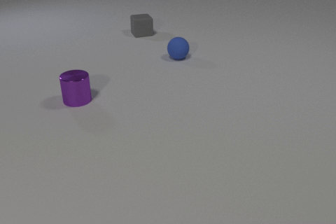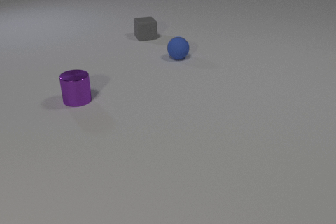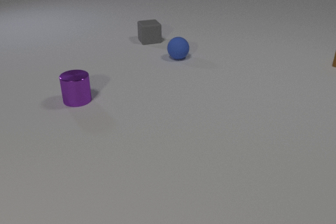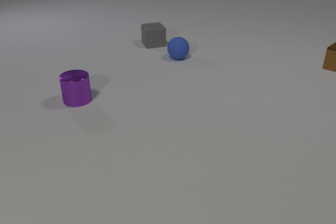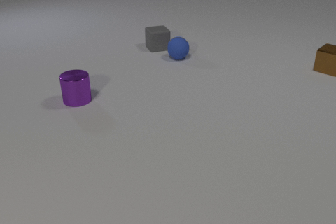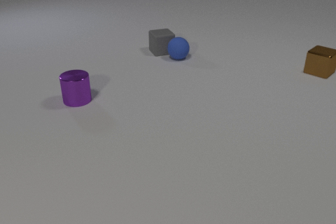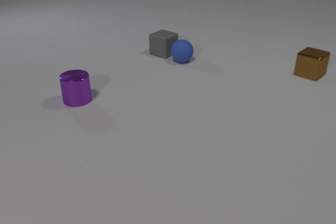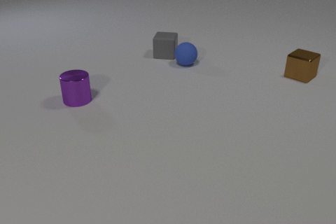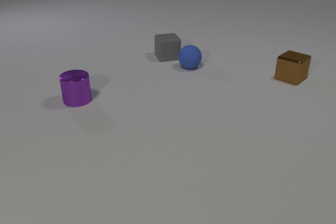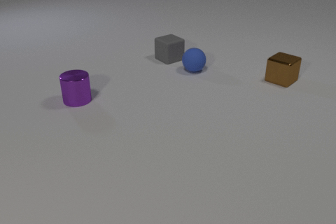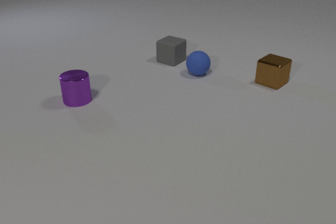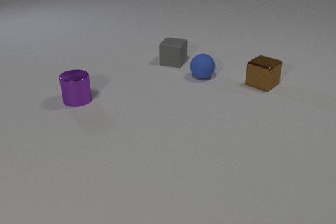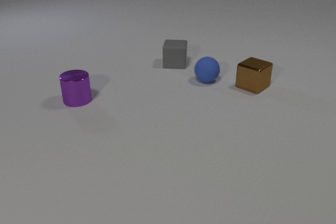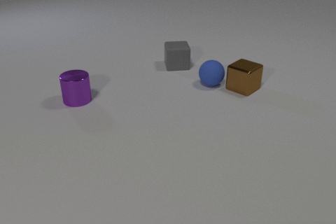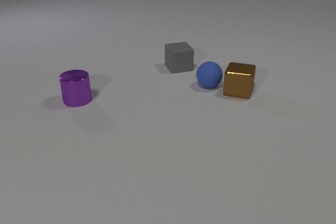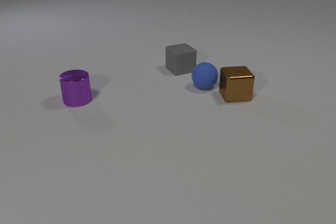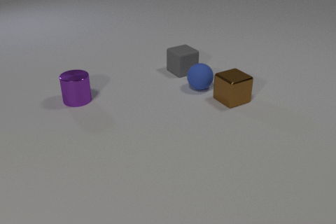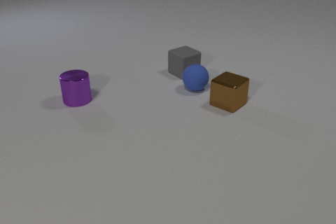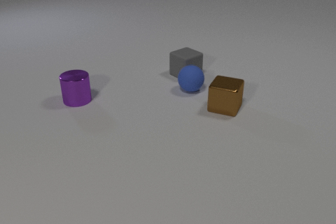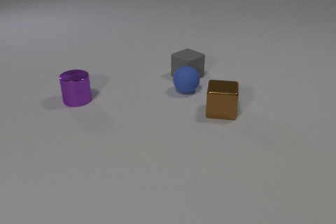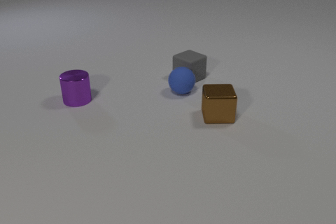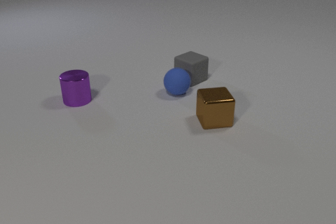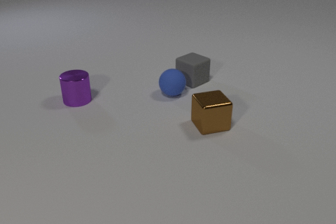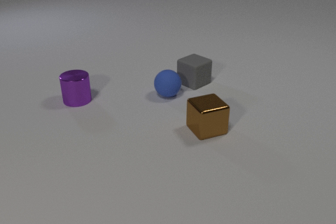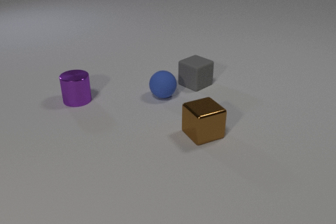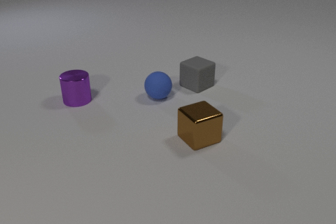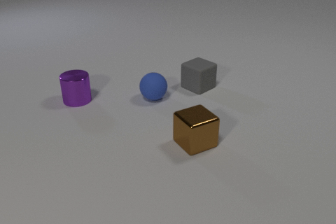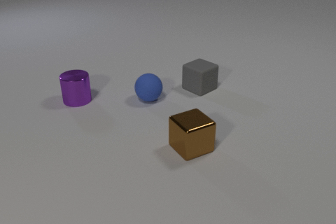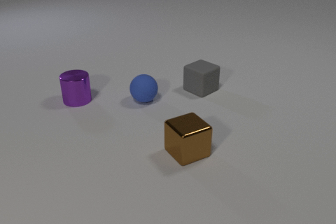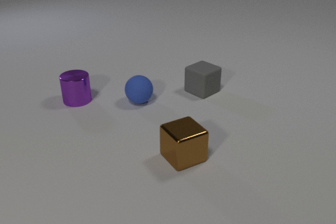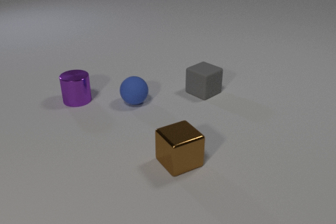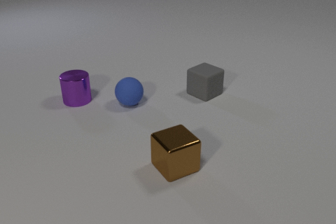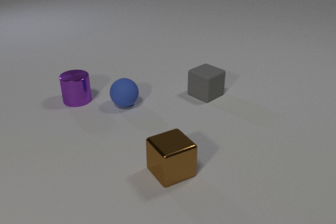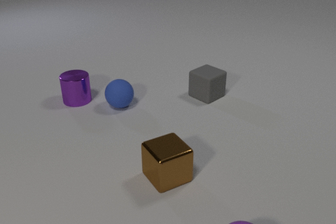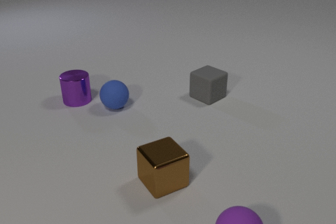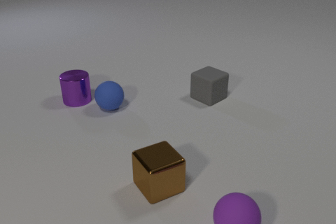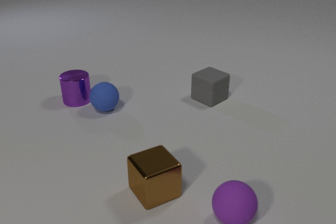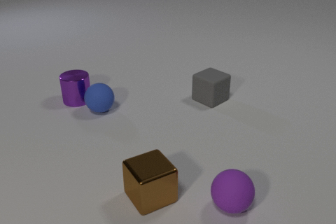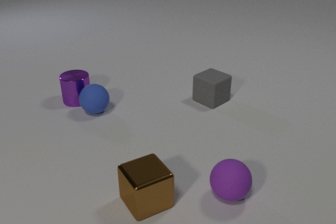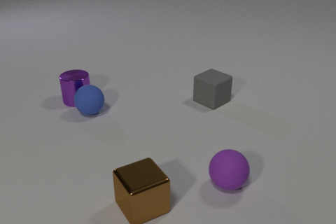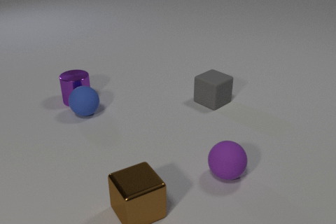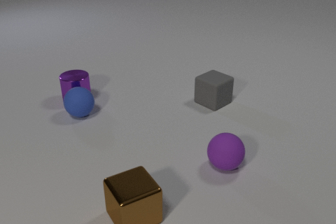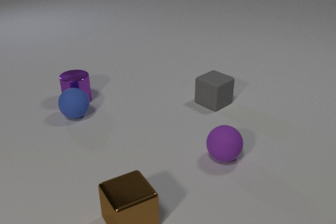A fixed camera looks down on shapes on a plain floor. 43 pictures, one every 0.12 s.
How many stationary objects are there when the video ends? 1.
Are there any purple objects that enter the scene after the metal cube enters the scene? yes.
What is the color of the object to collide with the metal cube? blue.
0.00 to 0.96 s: The gray rubber cube slides toward the camera, spins so that its near face slides to the right, counterclockwise seen from above. The blue rubber sphere rolls toward the camera and to the right. The brown metal cube comes in at the right edge, slides toward the camera and to the left. The gray rubber cube and the blue rubber sphere collide.
0.96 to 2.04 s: The gray rubber cube slides toward the camera and to the right, spins counterclockwise seen from above by about 120 degrees, its near face sliding to the right. The blue rubber sphere rolls toward the camera. The brown metal cube slides toward the camera and to the left, spins counterclockwise seen from above by about 90 degrees, its near face sliding to the right. The blue rubber sphere and the brown metal cube collide.
2.04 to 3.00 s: The gray rubber cube slides toward the camera and to the right. The blue rubber sphere rolls to the left and toward the camera. The brown metal cube slides toward the camera, spins counterclockwise seen from above by about 75 degrees, its near face sliding to the right.
3.00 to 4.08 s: The gray rubber cube slides toward the camera and to the right. The blue rubber sphere rolls to the left. The brown metal cube slides toward the camera and to the left. The purple rubber sphere comes in at the bottom edge, rolls away from the camera.
4.08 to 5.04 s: The gray rubber cube slides toward the camera and to the right. The blue rubber sphere rolls to the left. The brown metal cube slides toward the camera and to the left. The purple rubber sphere rolls away from the camera.
